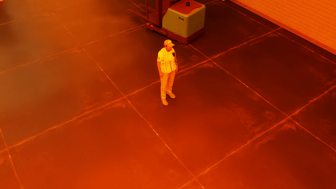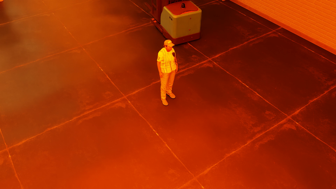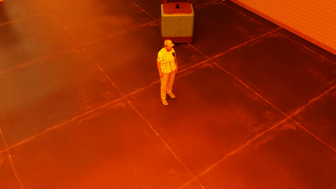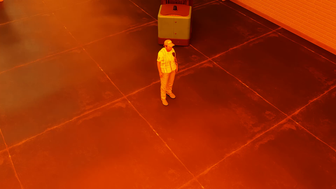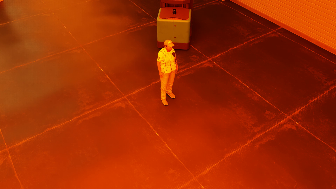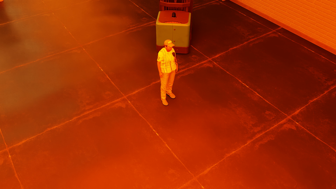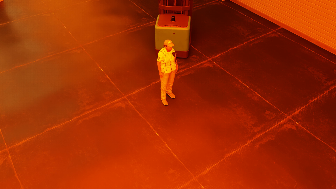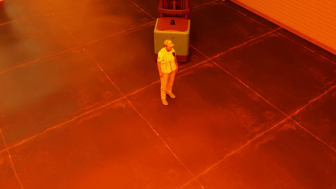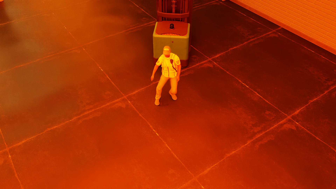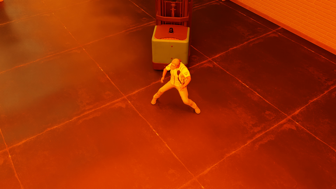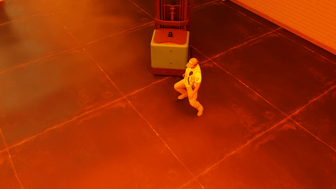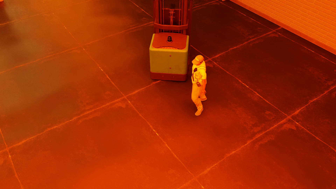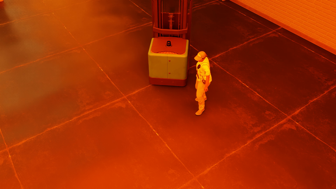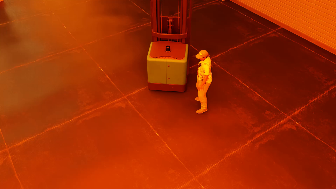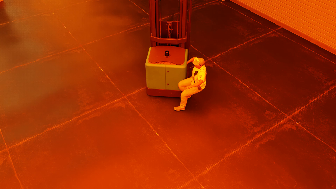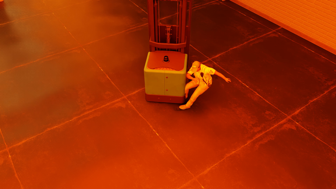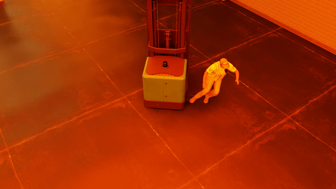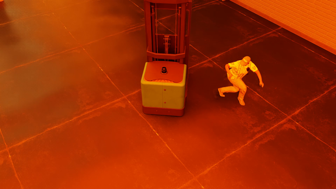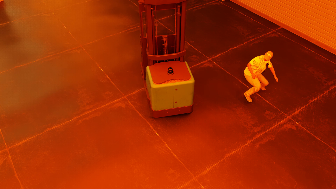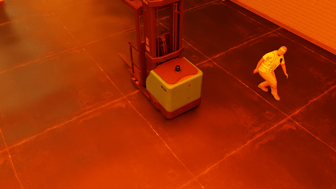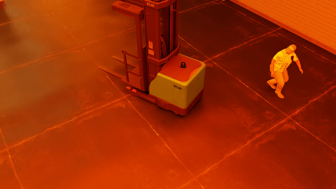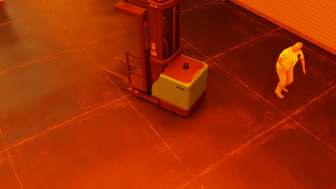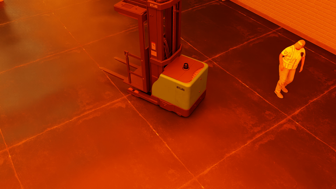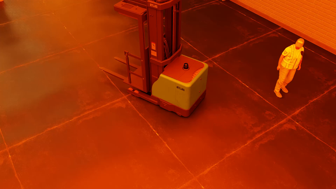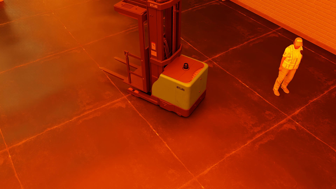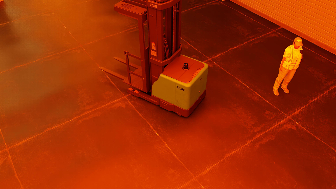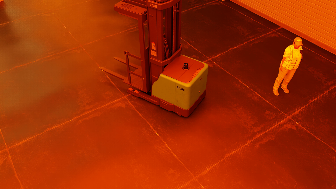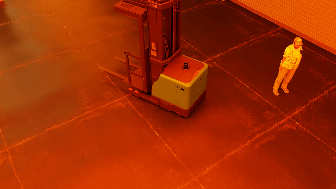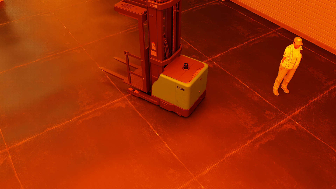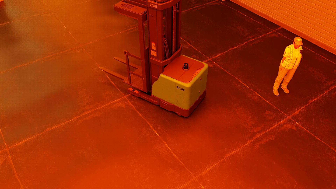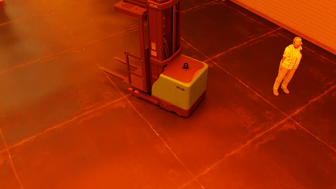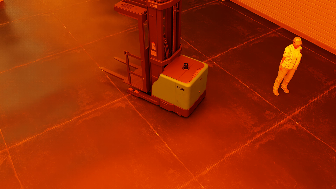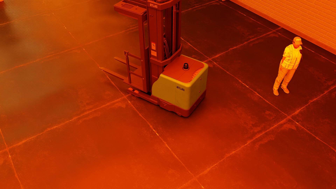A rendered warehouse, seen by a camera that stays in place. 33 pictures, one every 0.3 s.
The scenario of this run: Near miss between a forklift and a person.
